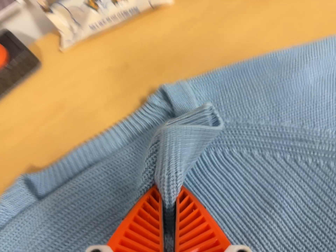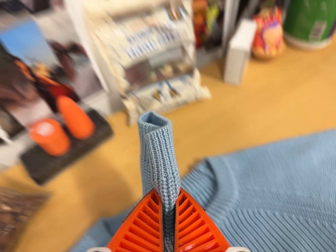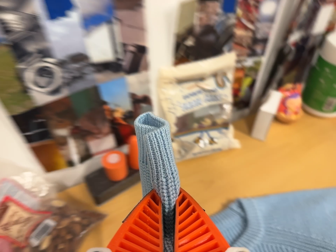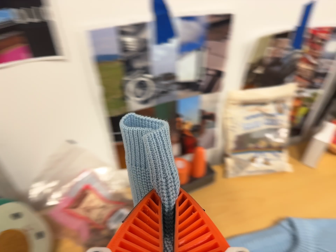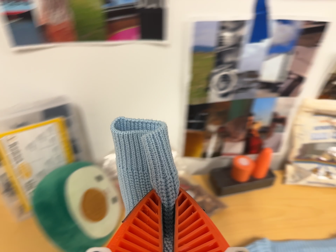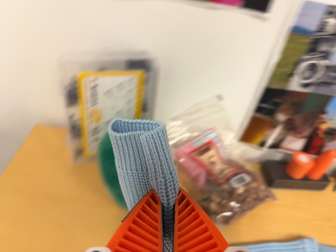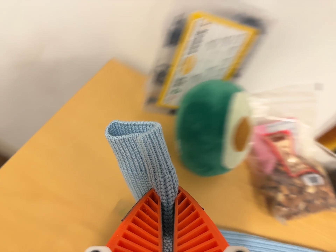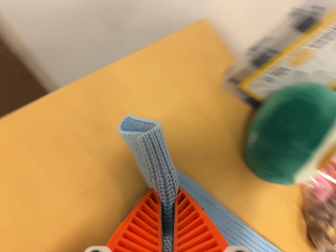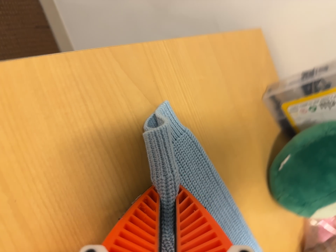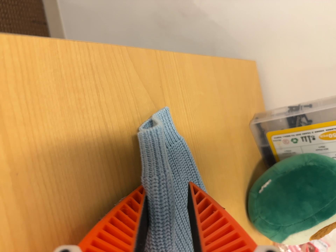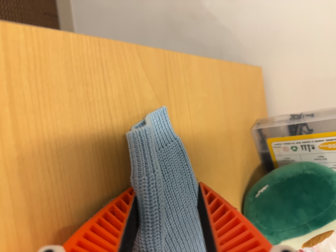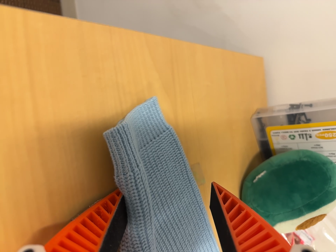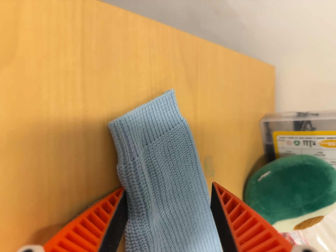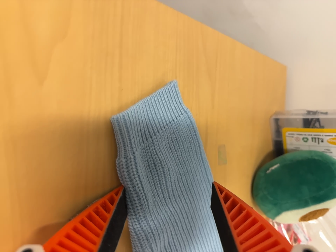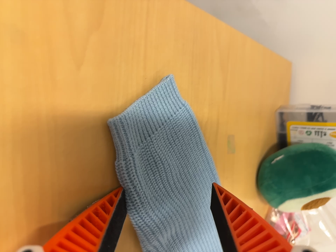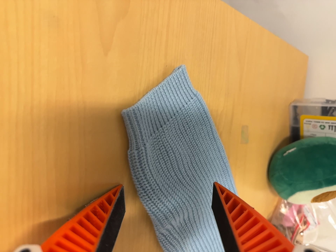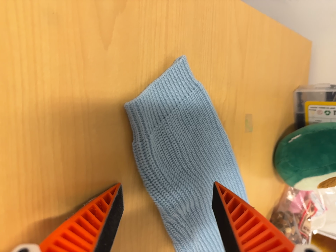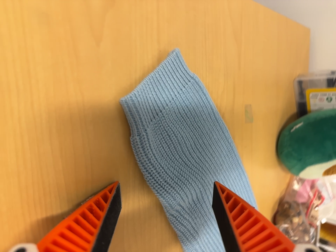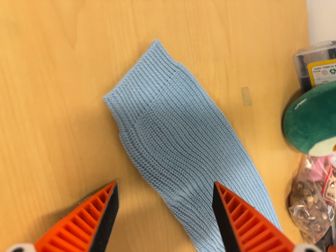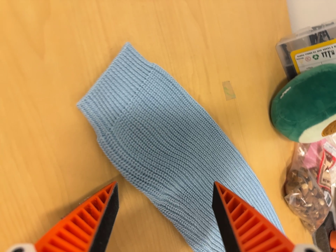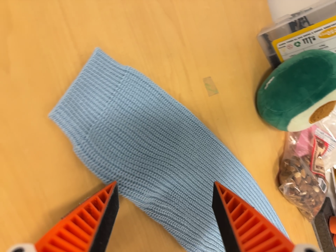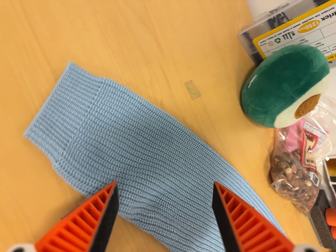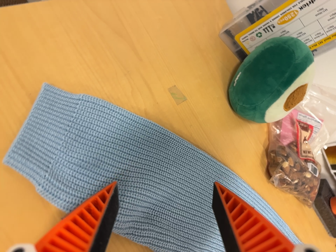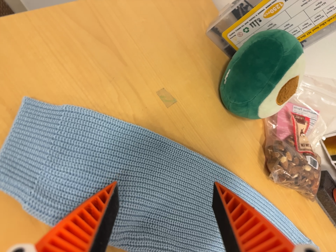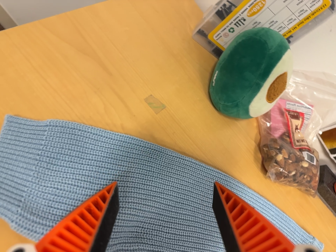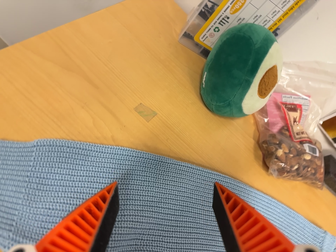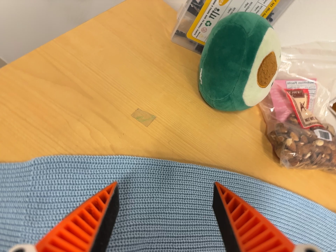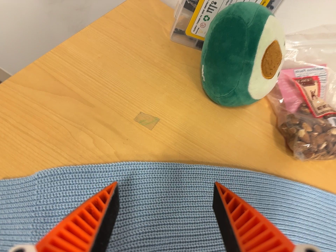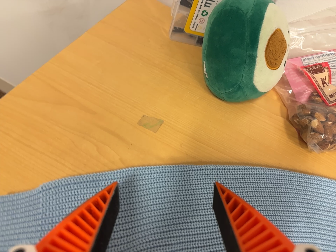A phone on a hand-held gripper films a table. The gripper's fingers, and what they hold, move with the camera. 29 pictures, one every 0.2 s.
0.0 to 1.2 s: The camera swings to its left by about 25 degrees, and the scene slides to the right. It travels to its left and backward, about 50 cm, so close, fixed things drift to the right. Its aim tips toward the top of its view by about 20 degrees. It rolls about its line of sight by about 60 degrees, and the scene rotates clockwise.
1.2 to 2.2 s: The camera travels to its left, about 20 cm. It rolls about its line of sight by about 55 degrees, and the scene rotates clockwise.
2.2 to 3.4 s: The camera travels backward, toward the bottom of its view and to its left, about 10 cm, so what stands in front gets smaller.
3.4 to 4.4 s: The camera travels to its right, about 10 cm, so close, fixed things drift to the left. It rolls about its line of sight by about 30 degrees, and the scene rotates counterclockwise.
4.4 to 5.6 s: The camera pans to its left by about 10 degrees. It travels to its right and forward, about 9 cm. It rolls about its line of sight by about 30 degrees, and the scene rotates counterclockwise.
The film runs backward here.
